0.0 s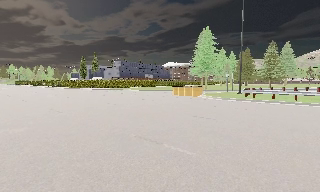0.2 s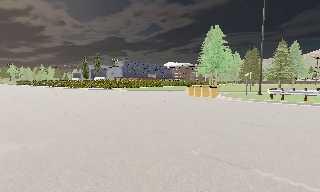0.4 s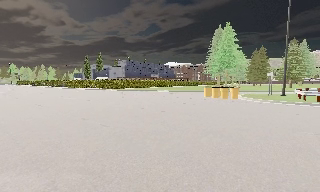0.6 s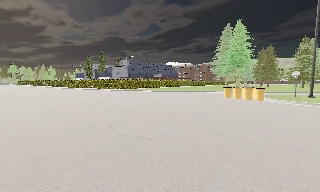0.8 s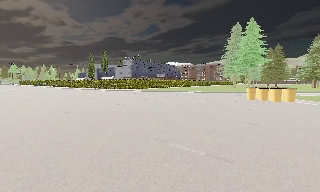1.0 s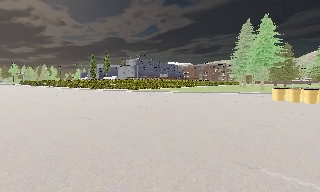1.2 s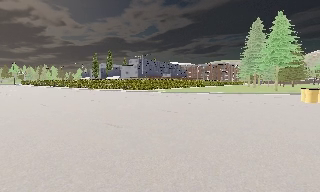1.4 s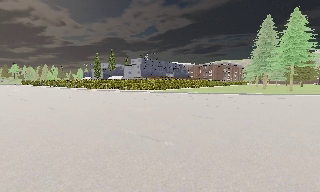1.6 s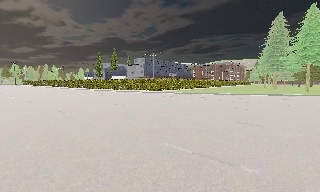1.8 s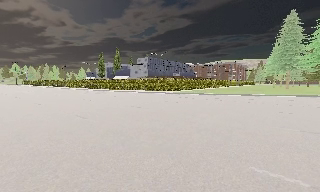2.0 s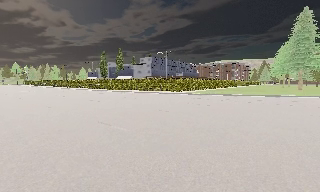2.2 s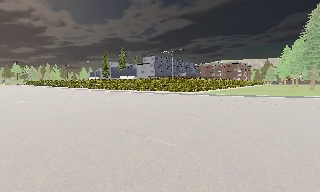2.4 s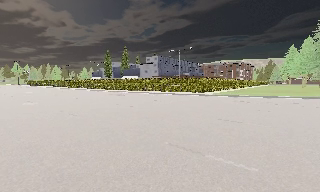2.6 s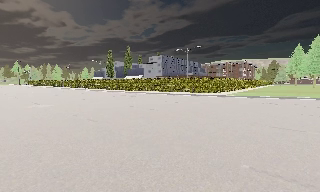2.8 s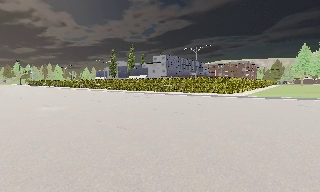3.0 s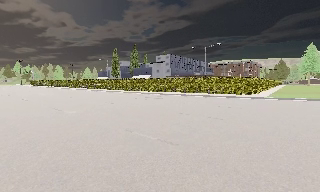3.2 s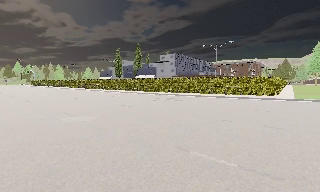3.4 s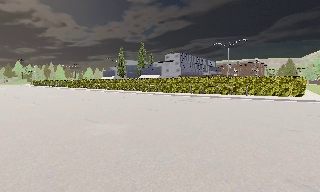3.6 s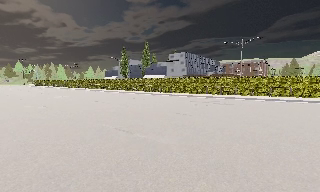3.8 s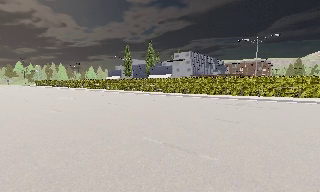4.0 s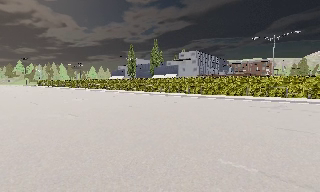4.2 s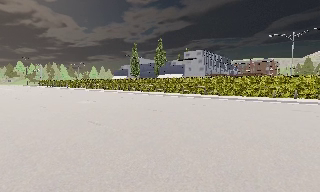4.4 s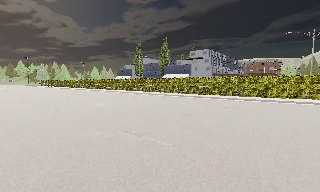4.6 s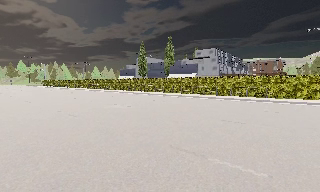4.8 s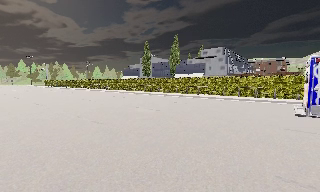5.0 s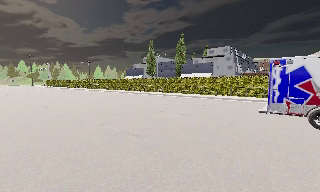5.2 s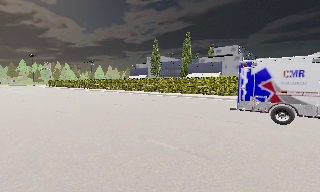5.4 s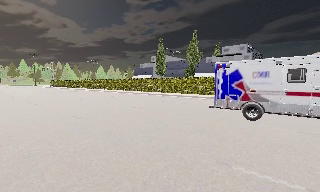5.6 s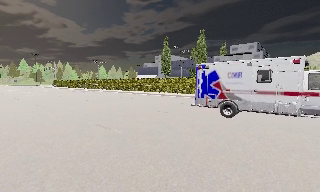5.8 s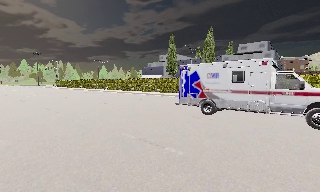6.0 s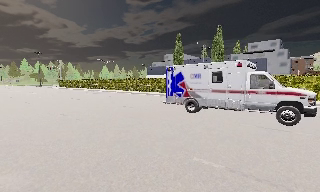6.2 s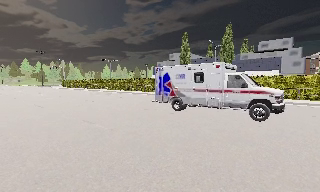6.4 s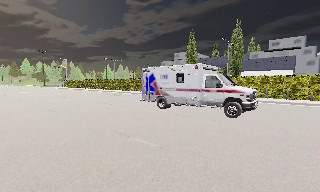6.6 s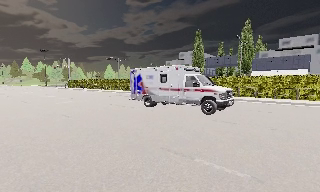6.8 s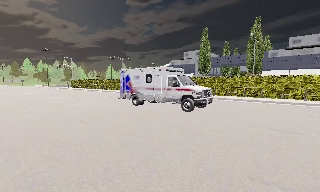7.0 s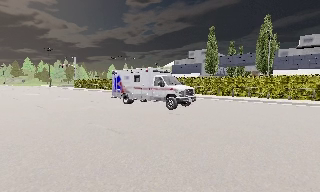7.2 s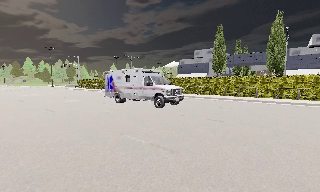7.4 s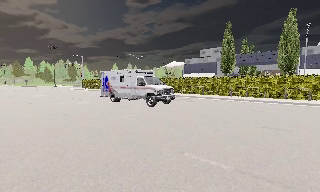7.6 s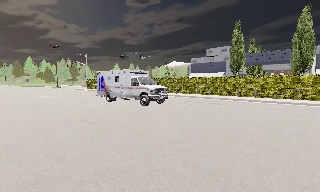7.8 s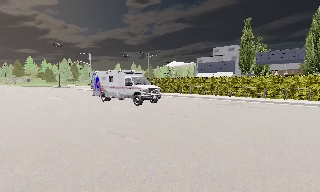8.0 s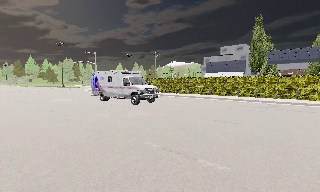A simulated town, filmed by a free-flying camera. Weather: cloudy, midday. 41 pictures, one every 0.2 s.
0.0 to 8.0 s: The camera travels to its left and forward, about 80 m, so close, fixed things drift to the right.
The film runs backward here.
